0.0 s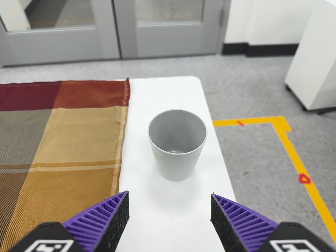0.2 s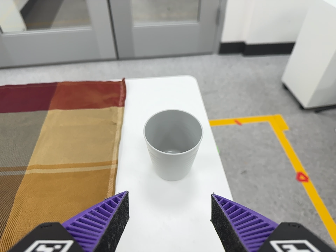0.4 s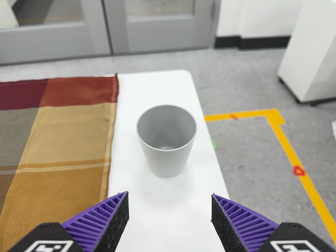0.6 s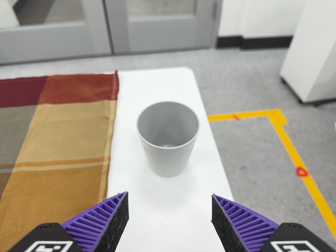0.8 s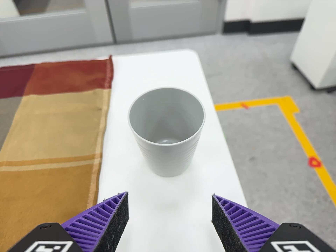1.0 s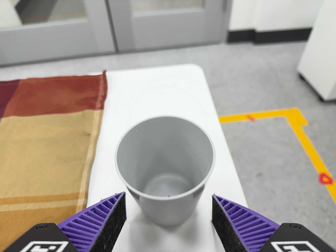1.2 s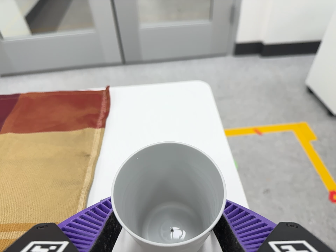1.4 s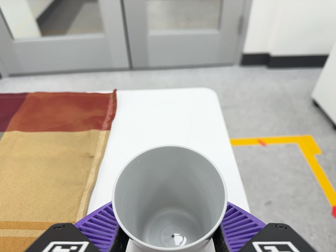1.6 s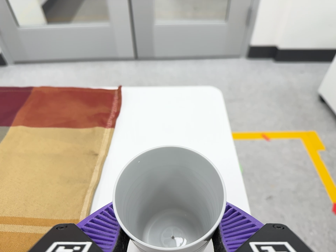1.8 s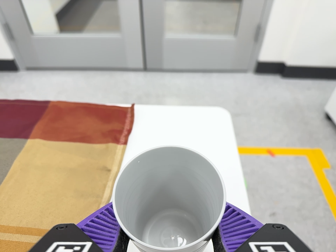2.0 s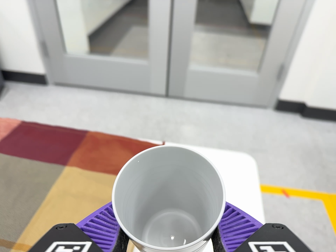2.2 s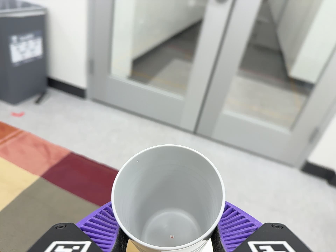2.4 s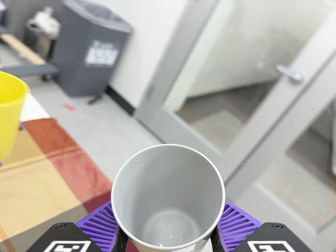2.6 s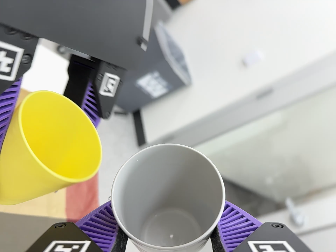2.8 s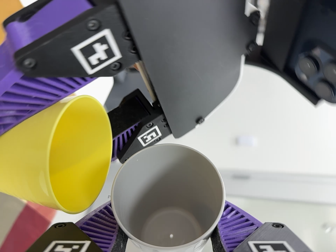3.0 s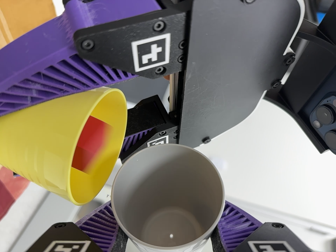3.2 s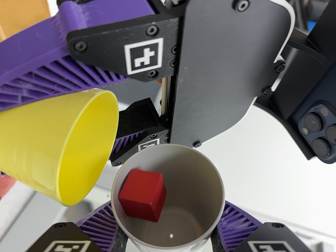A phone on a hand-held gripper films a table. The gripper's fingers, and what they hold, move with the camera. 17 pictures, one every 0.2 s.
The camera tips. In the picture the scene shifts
downward.
The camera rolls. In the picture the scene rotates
clockwise.
0.0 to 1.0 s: The camera travels forward, about 12 cm, so what stands in front looms larger.
1.0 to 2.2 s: The camera swings to its left by about 10 degrees, and the scene slides to the right. It travels toward the top of its view and to its left, about 16 cm, so close, fixed things drift downward. Its aim tips toward the top of its view by about 15 degrees, and the scene shifts downward. It rolls about its line of sight by about 25 degrees, and the scene rotates clockwise.
2.2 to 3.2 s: The camera travels to its left and toward the top of its view, about 28 cm, so close, fixed things drift to the right. Its aim tips toward the top of its view by about 25 degrees, and the scene shifts downward. It rolls about its line of sight by about 105 degrees, and the scene rotates clockwise.
The film runs backward here.
